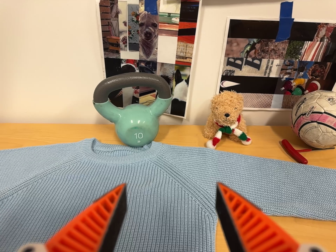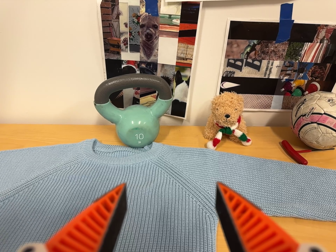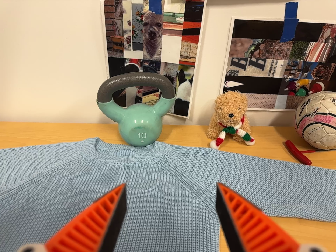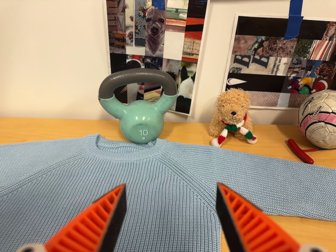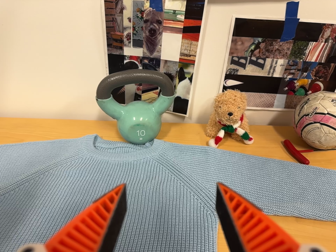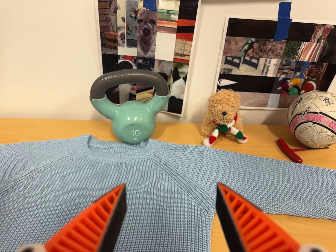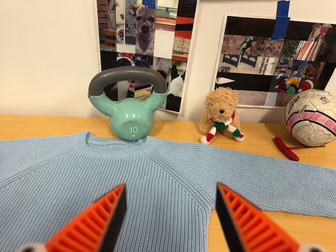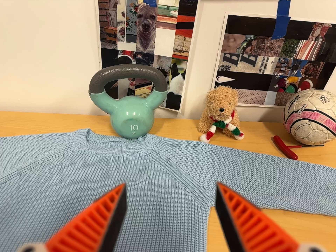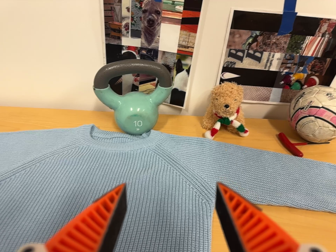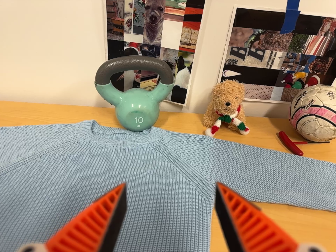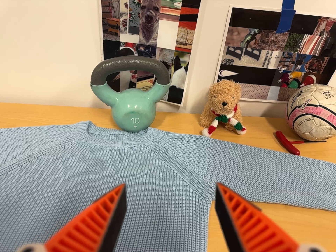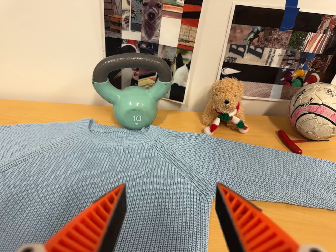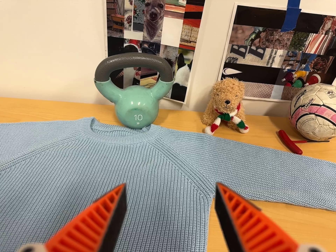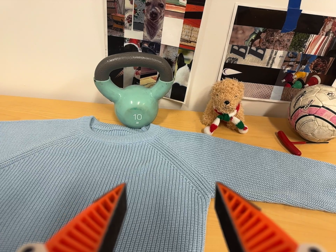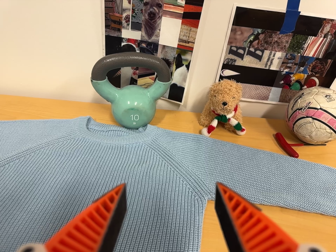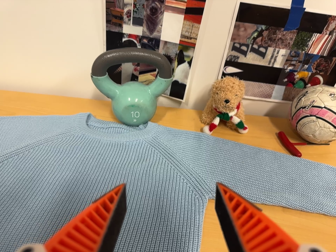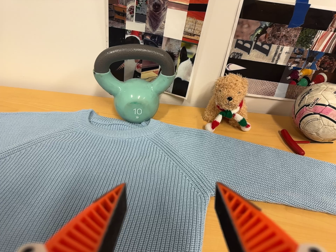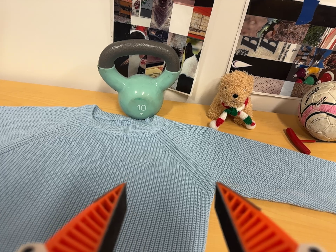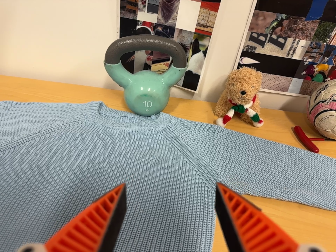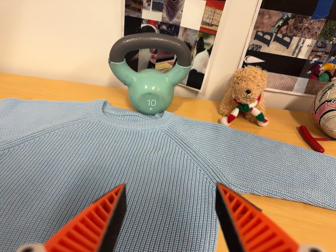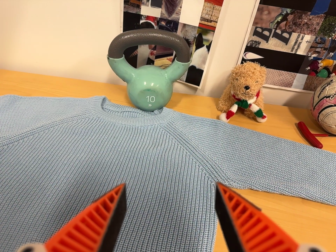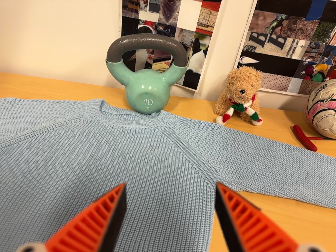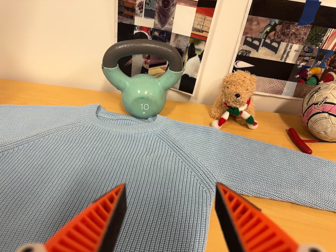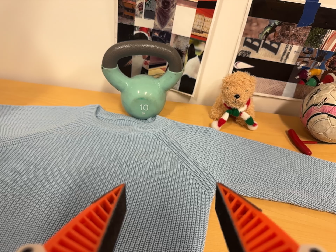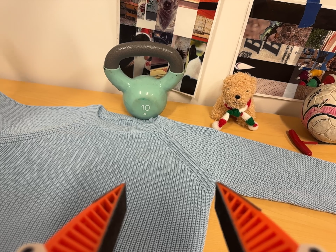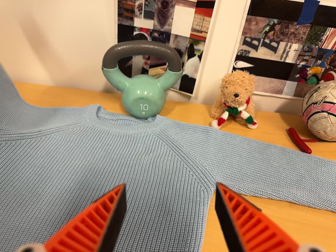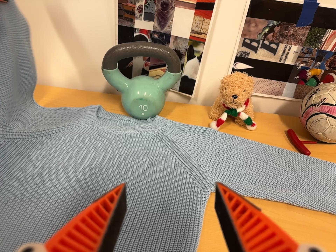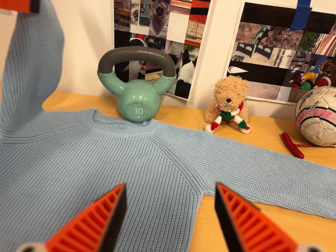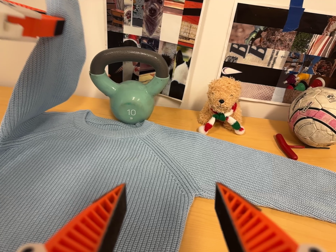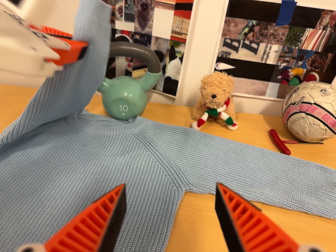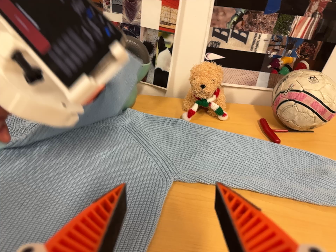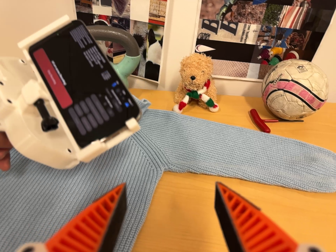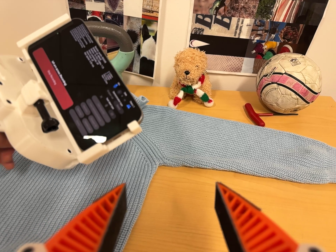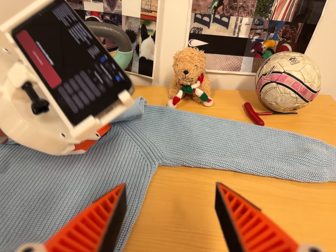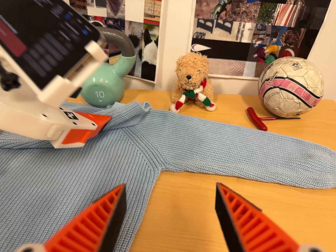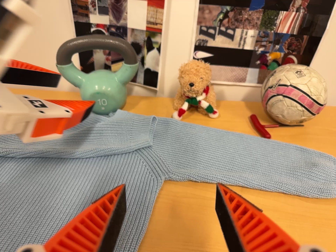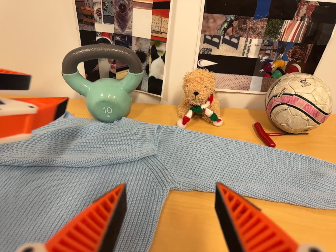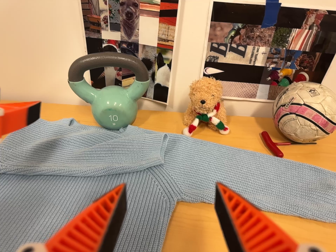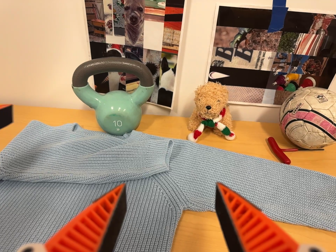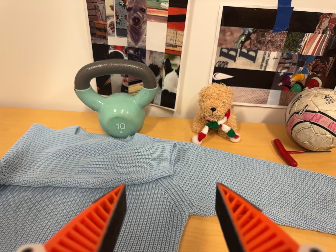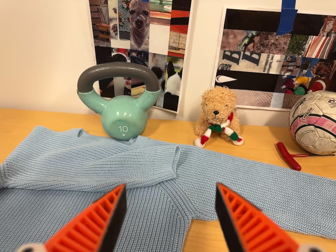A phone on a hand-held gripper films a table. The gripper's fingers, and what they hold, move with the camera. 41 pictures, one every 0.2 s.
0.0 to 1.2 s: The camera shifts only a little, or ends up much as it began.
1.2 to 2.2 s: The camera keeps its place and its aim.
2.2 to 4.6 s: The camera shifts only a little, or ends up much as it began.
4.6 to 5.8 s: The camera travels to its right, about 6 cm, so close, fixed things drift to the left.
5.8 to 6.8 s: The camera shifts only a little, or ends up much as it began.
6.8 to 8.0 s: The camera travels toward the top of its view, about 7 cm, so close, fixed things drift downward.
The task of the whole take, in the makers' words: left arm across.
The film runs forward here.
